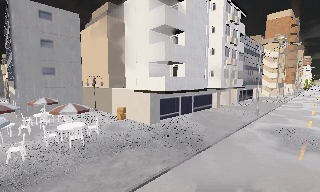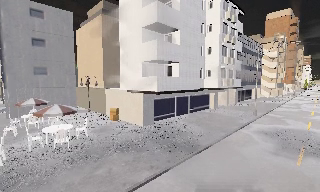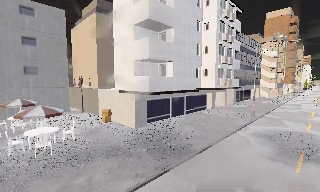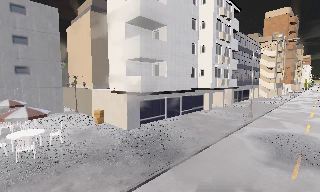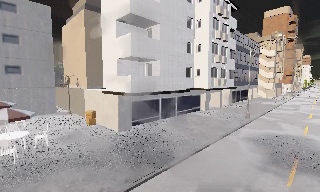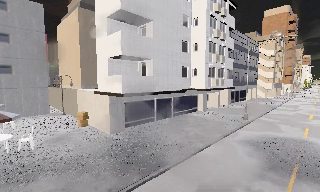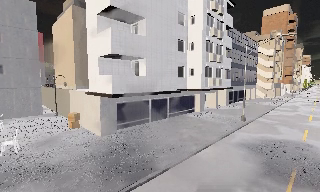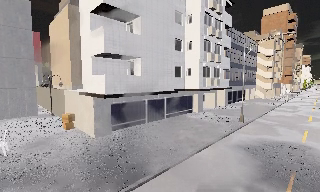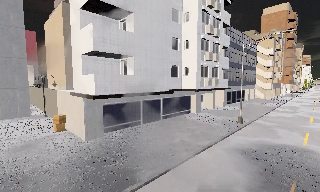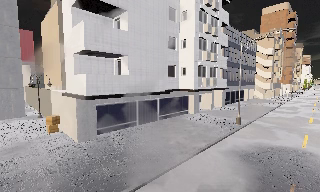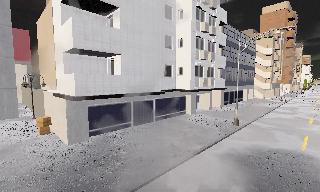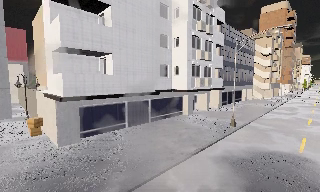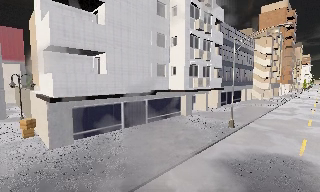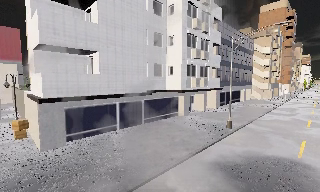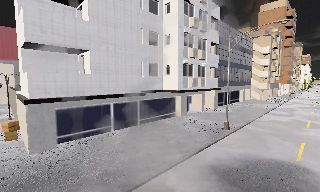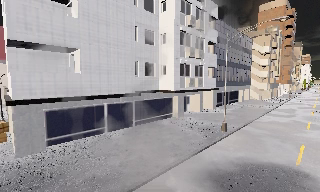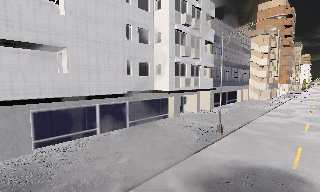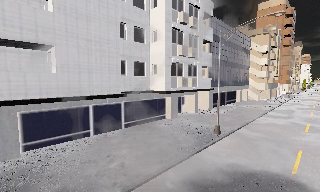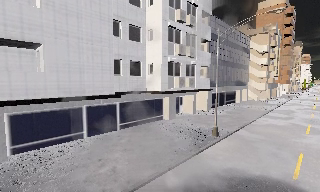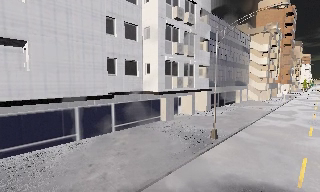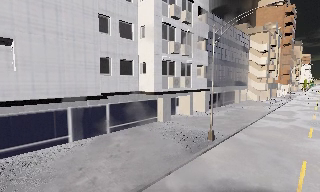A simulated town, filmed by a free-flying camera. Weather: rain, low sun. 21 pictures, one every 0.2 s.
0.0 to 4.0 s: The camera travels forward and to its right, about 12 m, so what stands in front looms larger.
The film runs forward here.
